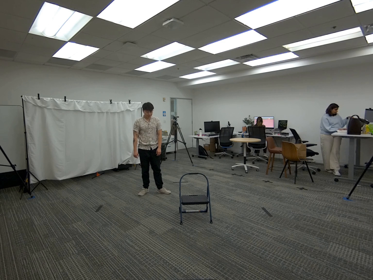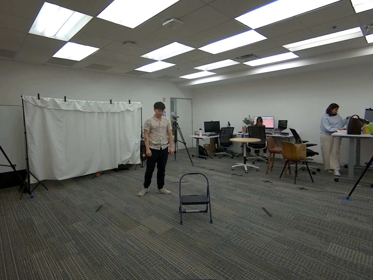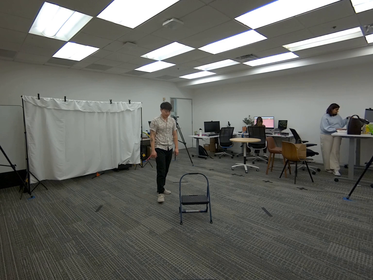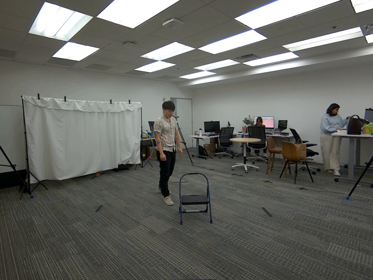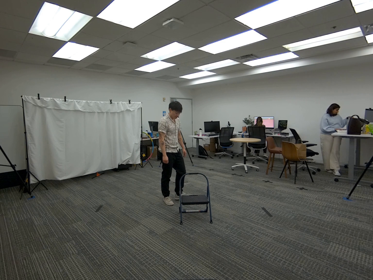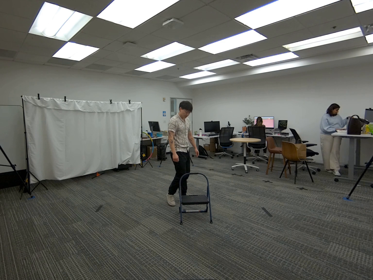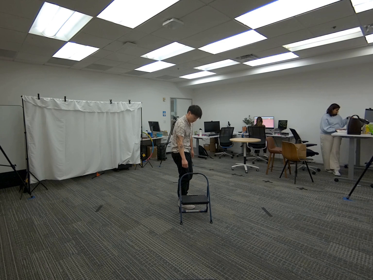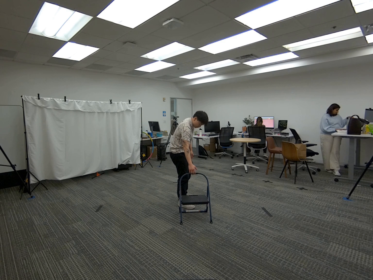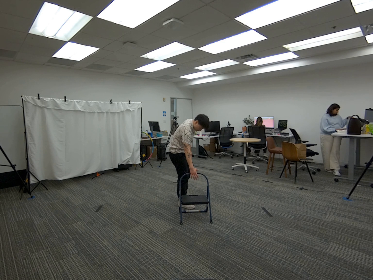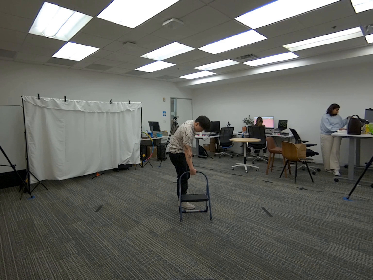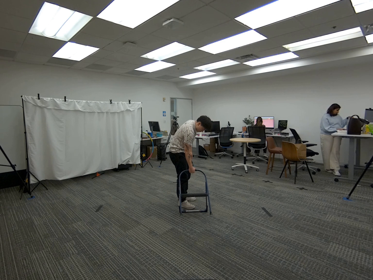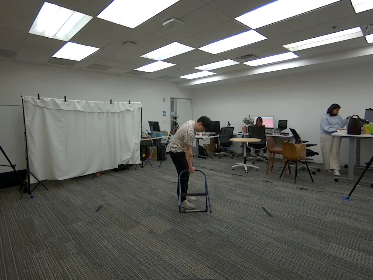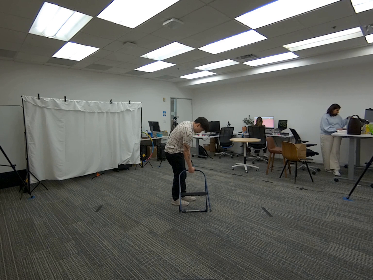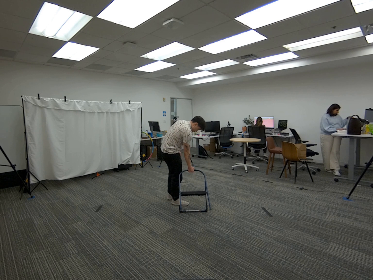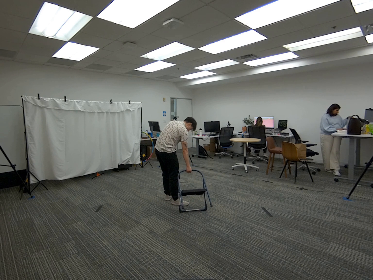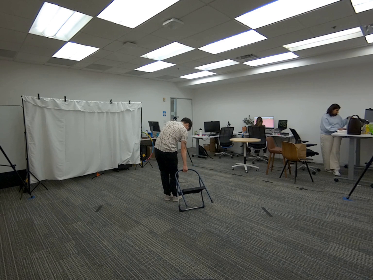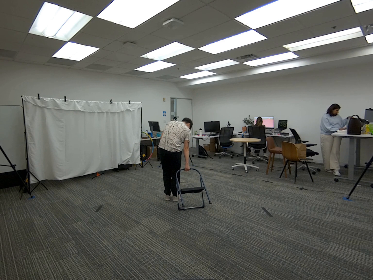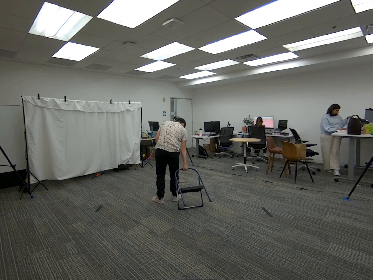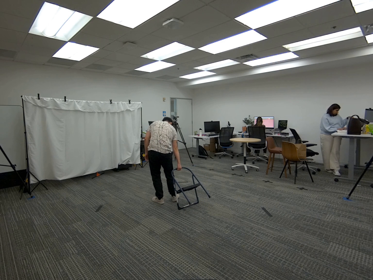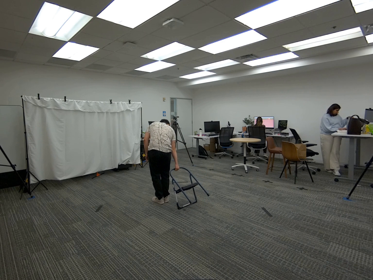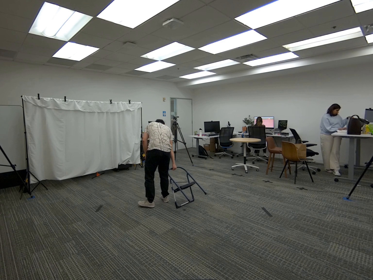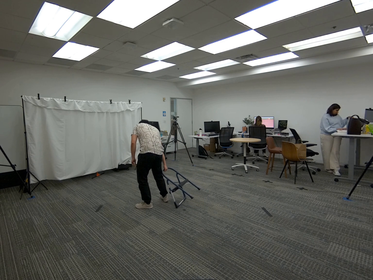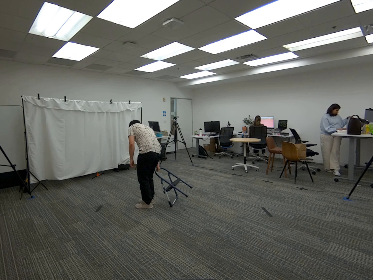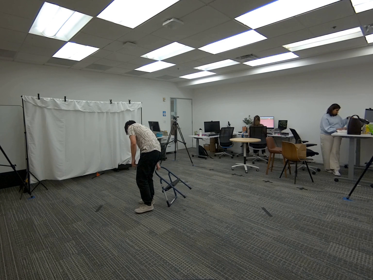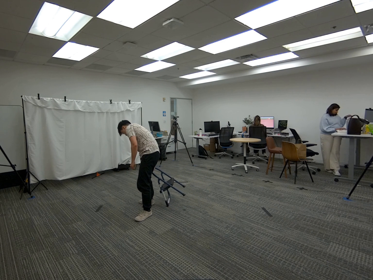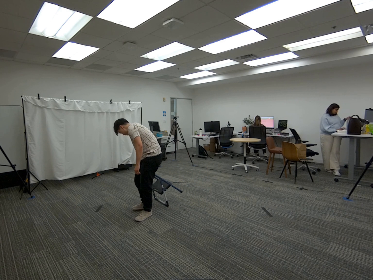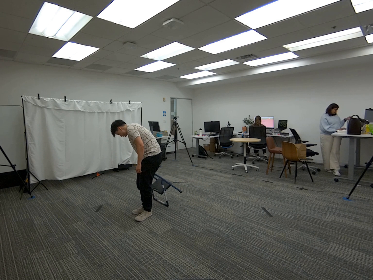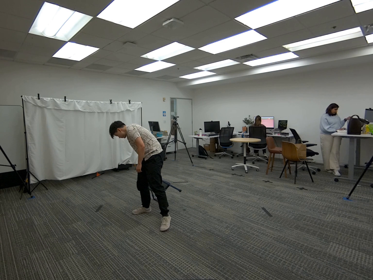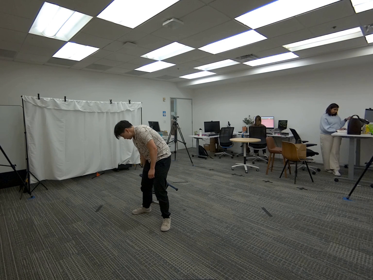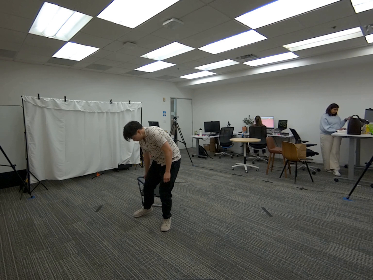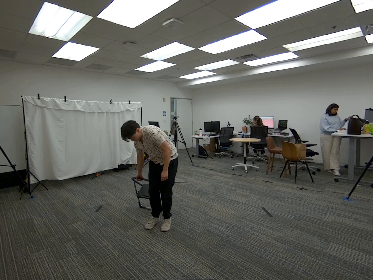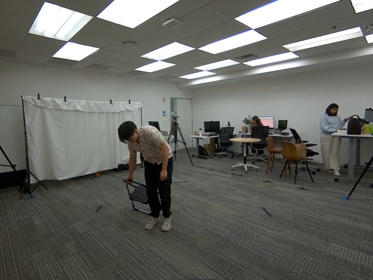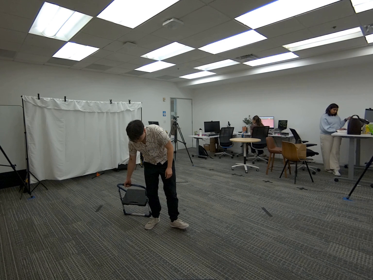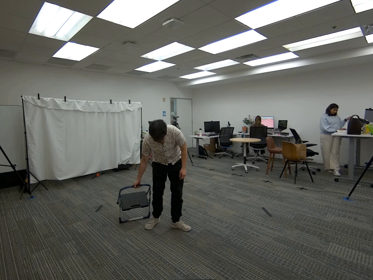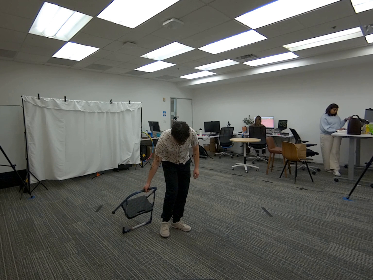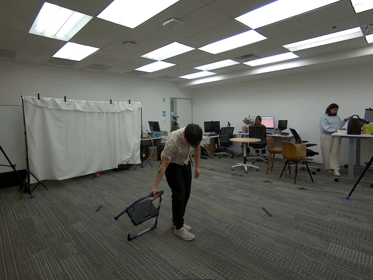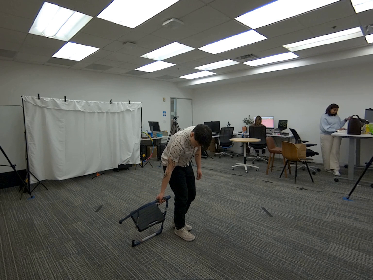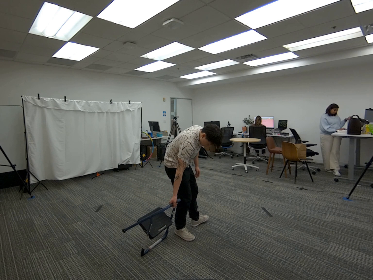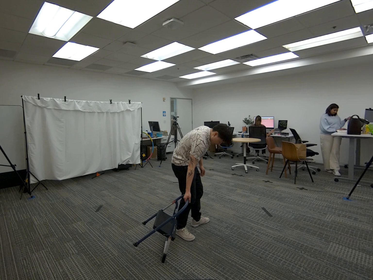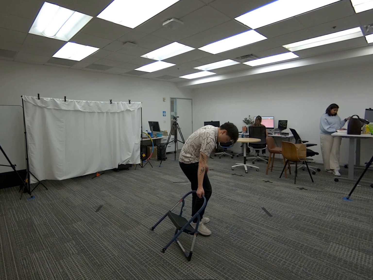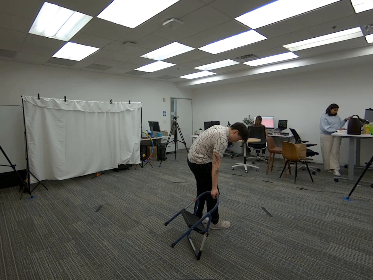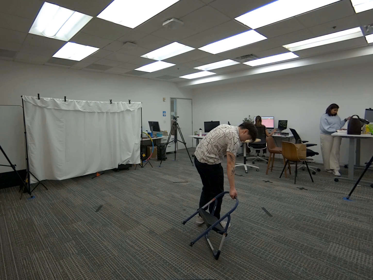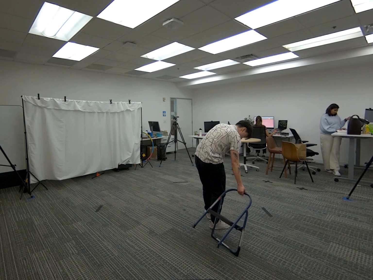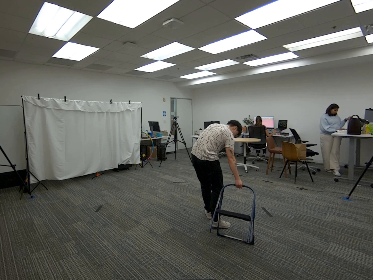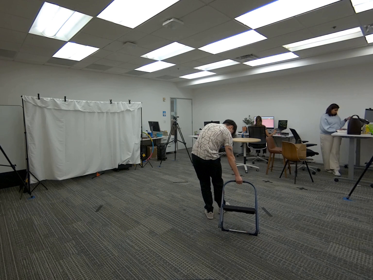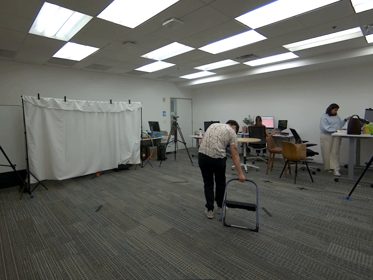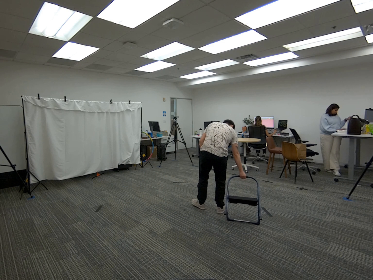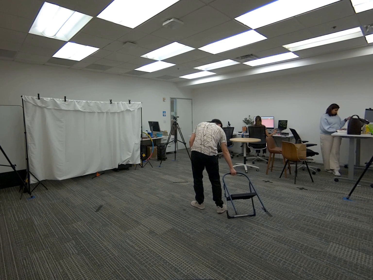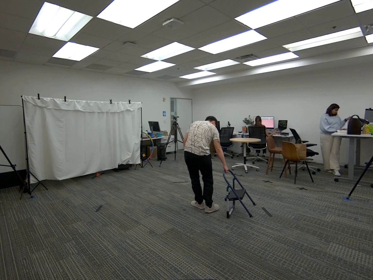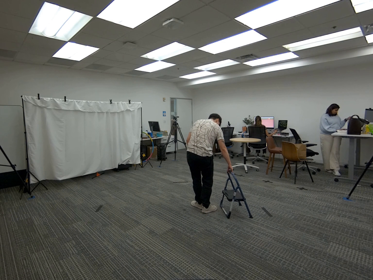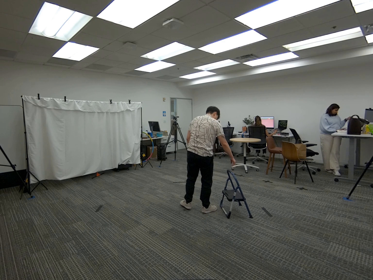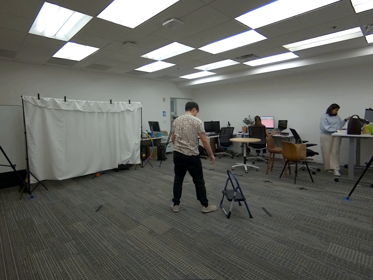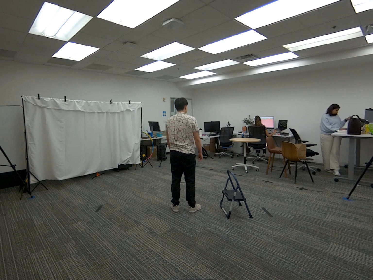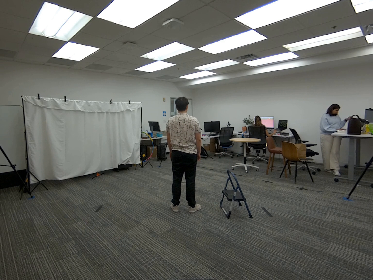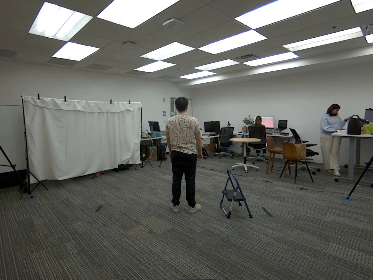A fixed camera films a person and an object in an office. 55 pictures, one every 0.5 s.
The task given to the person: Walk over to the step ladder. Using one hand, drag the step ladder on the floor in the bounding area until end of sequence.
